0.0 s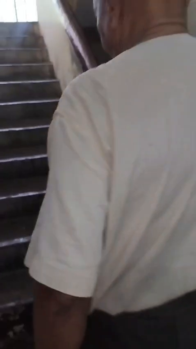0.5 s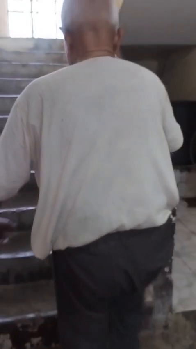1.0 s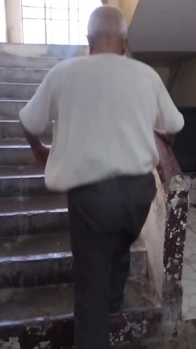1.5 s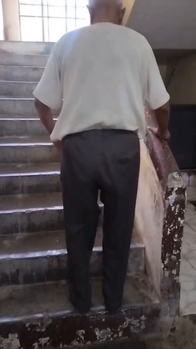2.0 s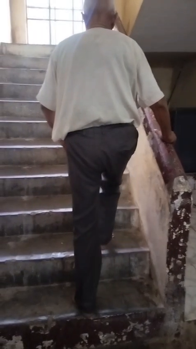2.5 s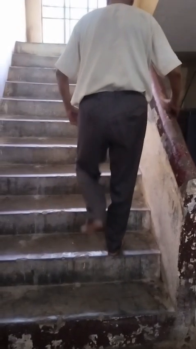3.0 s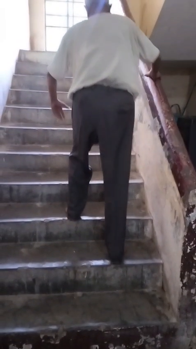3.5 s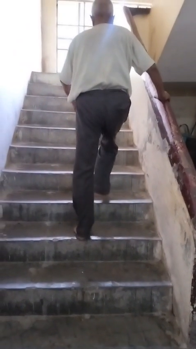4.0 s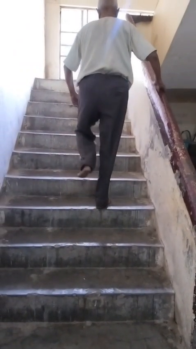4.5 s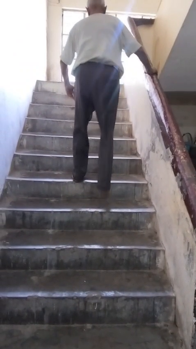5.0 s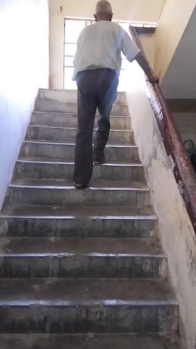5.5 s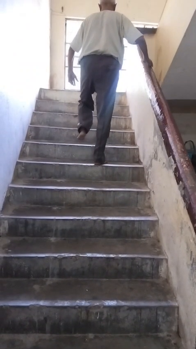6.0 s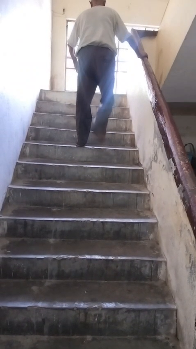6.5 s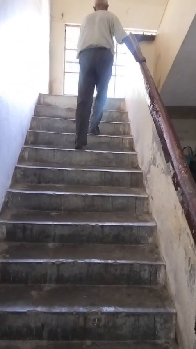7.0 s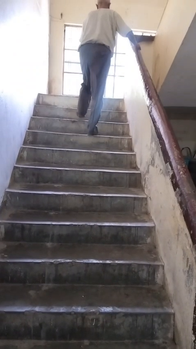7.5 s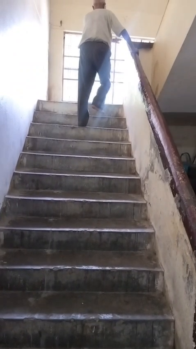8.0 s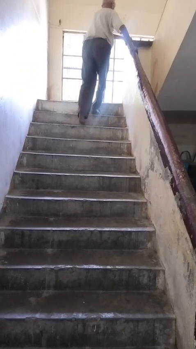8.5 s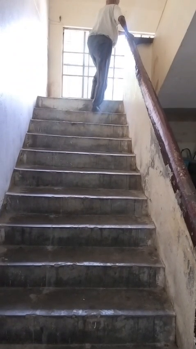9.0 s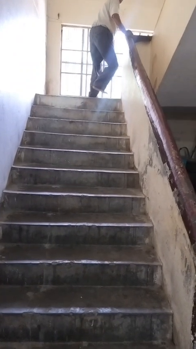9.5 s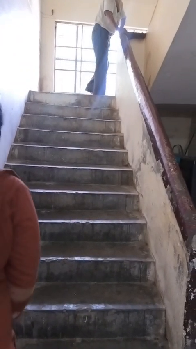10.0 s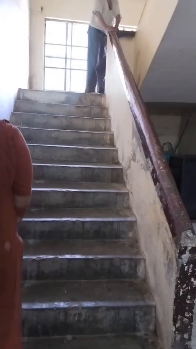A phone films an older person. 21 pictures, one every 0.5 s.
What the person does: Climbing stairs.
